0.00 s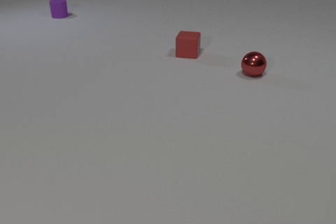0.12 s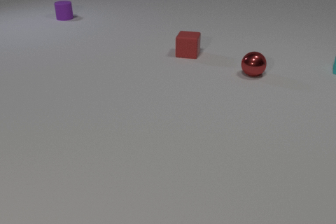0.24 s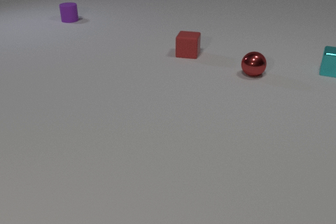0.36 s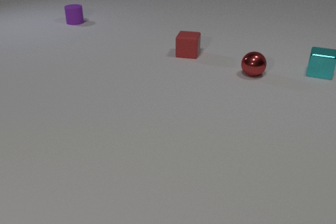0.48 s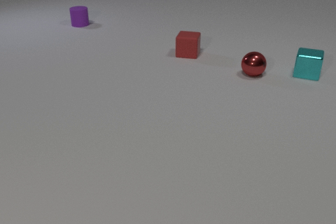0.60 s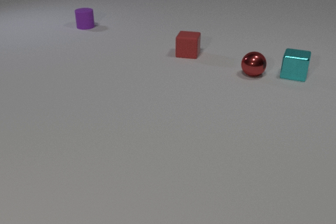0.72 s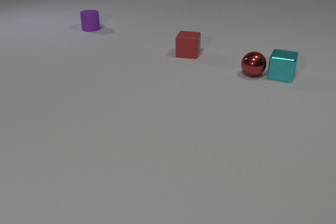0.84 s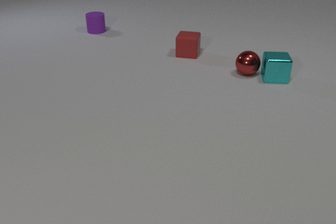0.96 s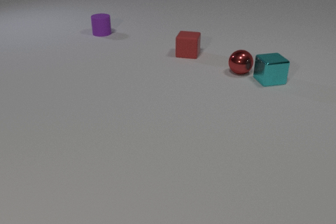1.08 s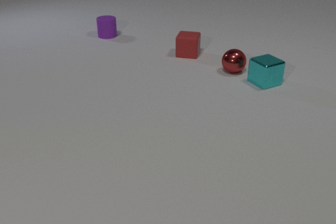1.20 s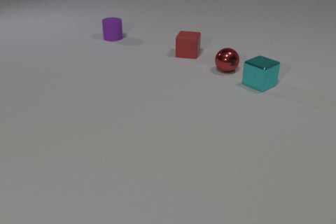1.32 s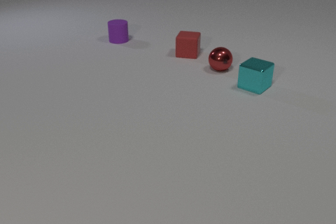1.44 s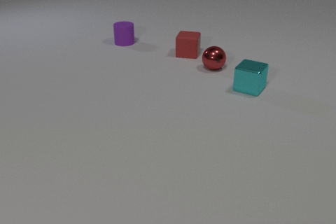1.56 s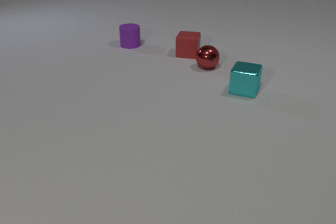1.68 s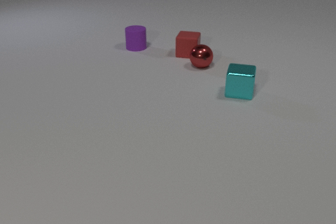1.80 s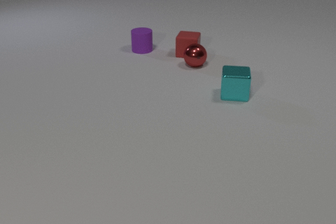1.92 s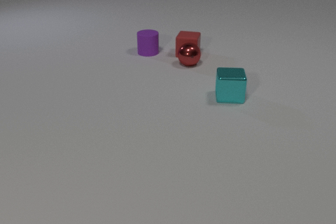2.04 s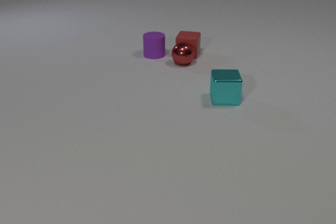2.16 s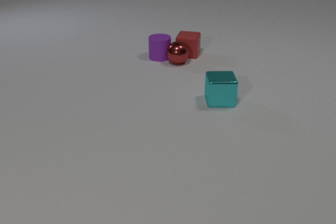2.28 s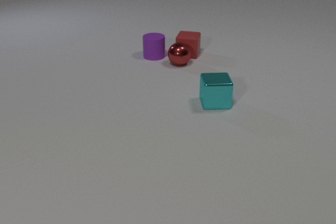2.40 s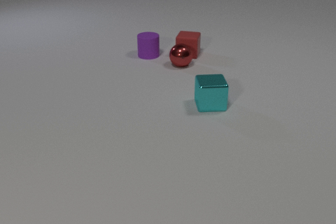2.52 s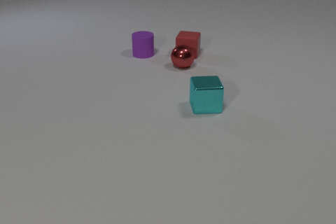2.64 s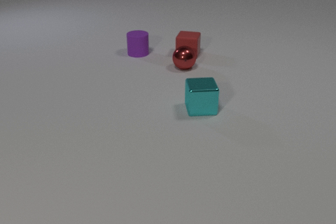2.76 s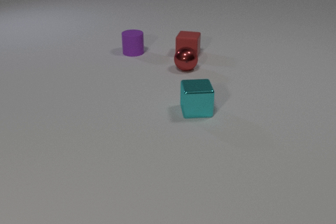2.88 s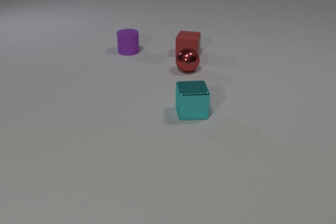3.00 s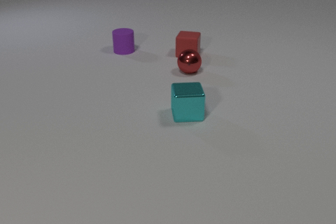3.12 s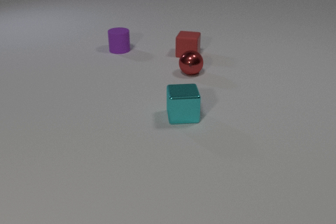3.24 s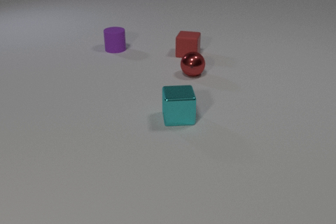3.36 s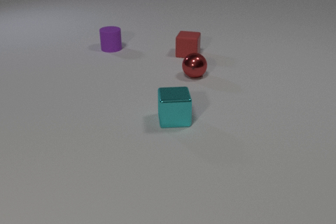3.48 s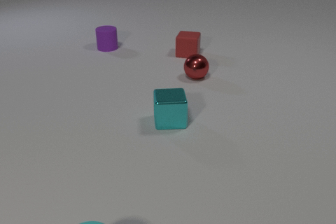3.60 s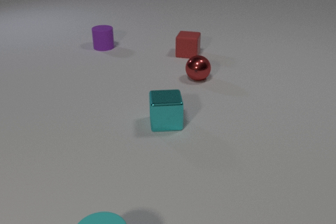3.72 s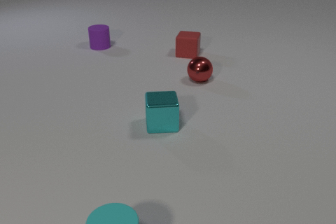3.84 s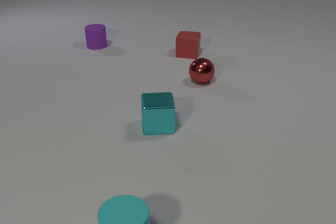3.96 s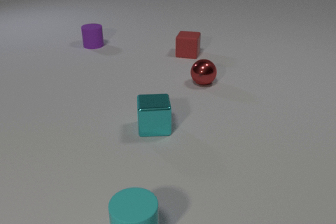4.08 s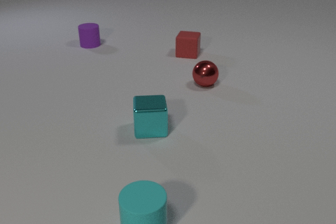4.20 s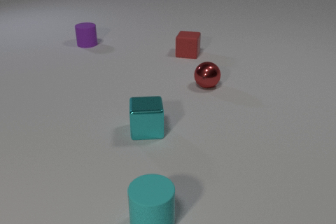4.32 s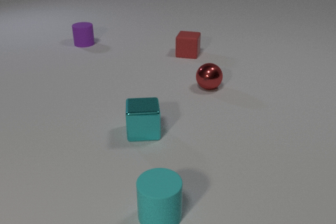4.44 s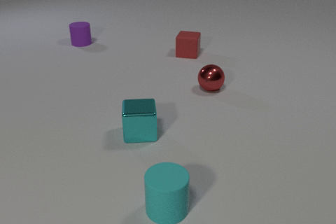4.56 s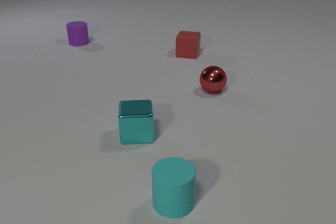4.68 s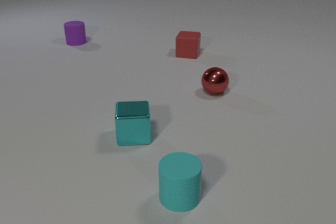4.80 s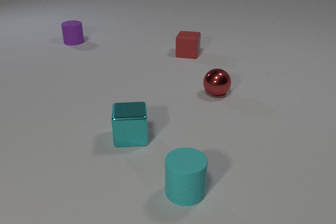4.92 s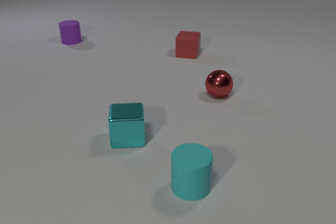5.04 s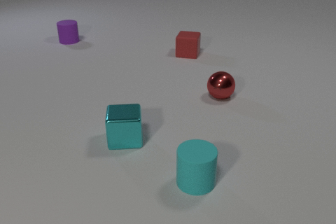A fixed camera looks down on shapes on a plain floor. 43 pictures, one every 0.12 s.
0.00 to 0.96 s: The cyan metal cube comes in at the right edge, slides to the left and toward the camera, spins so that its near face slides to the right, counterclockwise seen from above. The red metal sphere rolls to the left. The purple rubber cylinder slides toward the camera and to the right. The cyan metal cube and the red metal sphere collide.
0.96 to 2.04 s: The cyan metal cube slides toward the camera and to the left, spins counterclockwise seen from above by about 75 degrees, its near face sliding to the right. The red metal sphere rolls to the left. The purple rubber cylinder slides toward the camera and to the right.
2.04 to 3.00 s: The cyan metal cube slides to the left and toward the camera. The red metal sphere rolls toward the camera. The purple rubber cylinder slides to the left and away from the camera. The red metal sphere and the purple rubber cylinder collide.
3.00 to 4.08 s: The cyan metal cube slides to the left and toward the camera. The red metal sphere rolls toward the camera and to the right. The purple rubber cylinder slides to the left and away from the camera. The cyan rubber cylinder comes in at the bottom edge, slides to the right and away from the camera.
4.08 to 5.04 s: The cyan metal cube slides to the left and toward the camera. The red metal sphere rolls toward the camera and to the right. The purple rubber cylinder slides to the left and away from the camera. The cyan rubber cylinder slides away from the camera and to the right.
What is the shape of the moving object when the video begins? cylinder.
How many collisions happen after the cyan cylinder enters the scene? 0.
How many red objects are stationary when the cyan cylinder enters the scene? 1.
